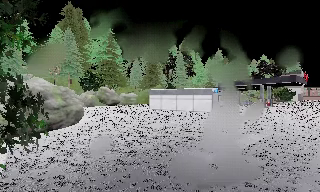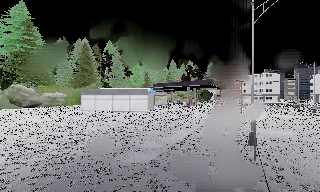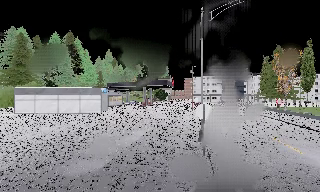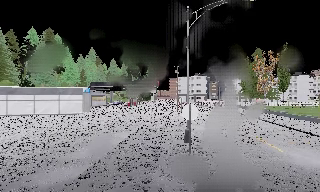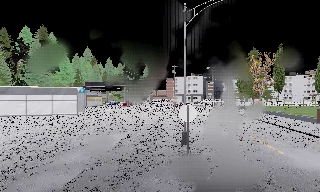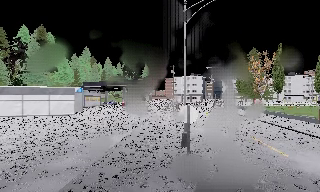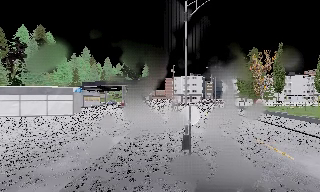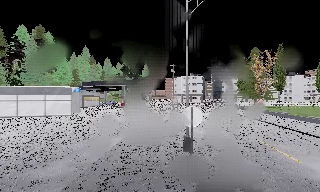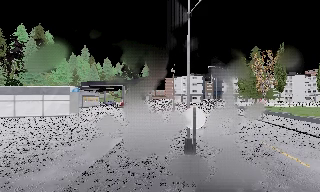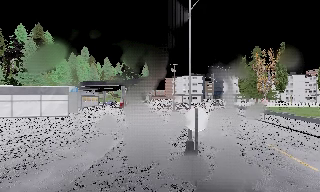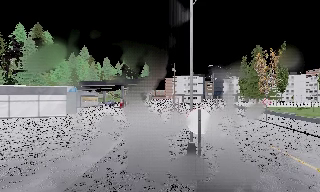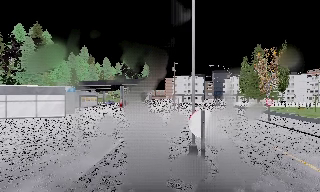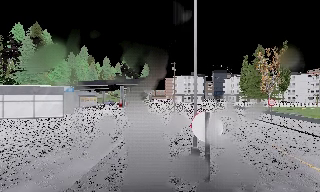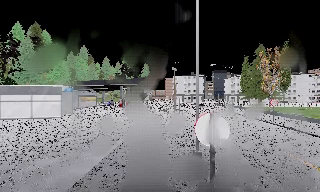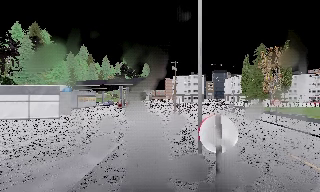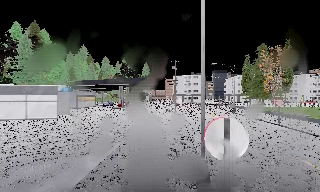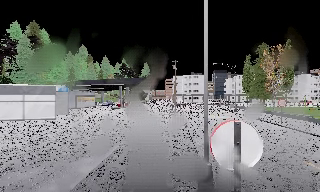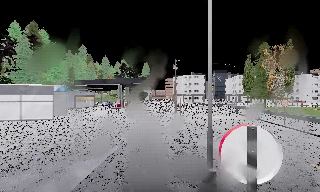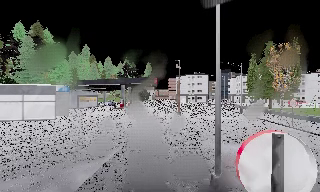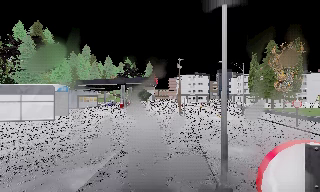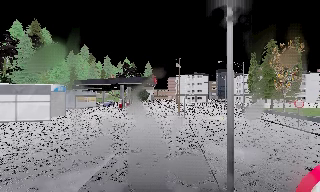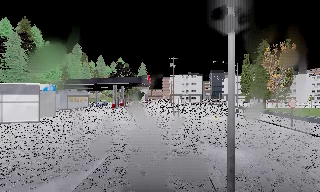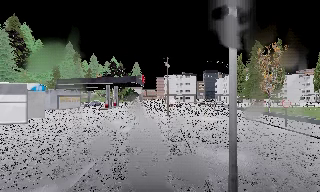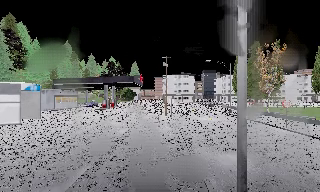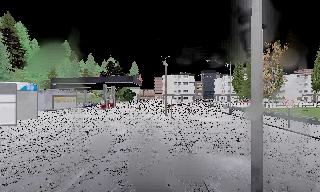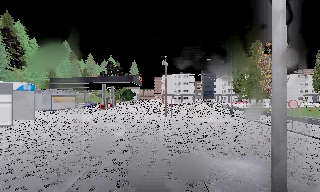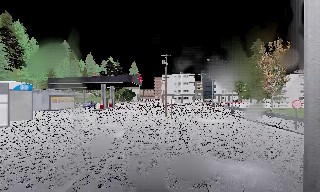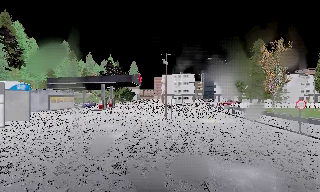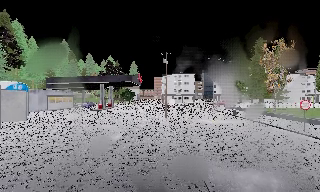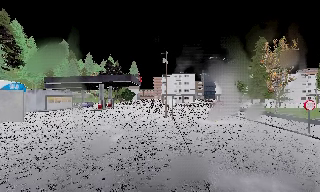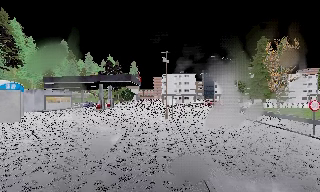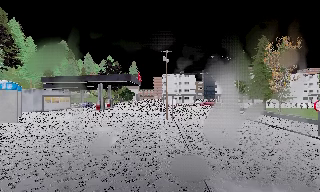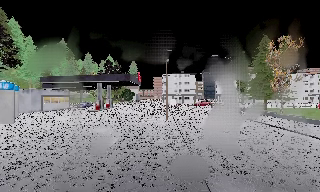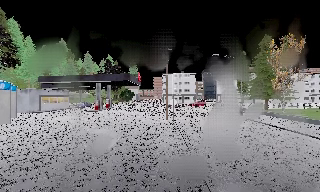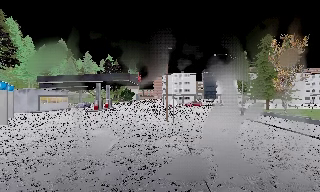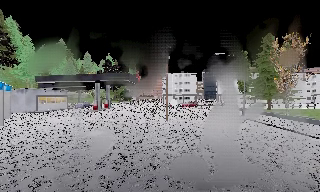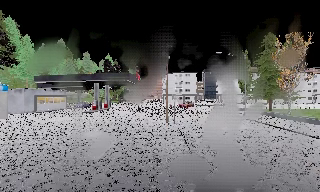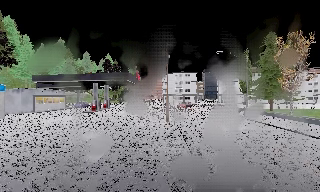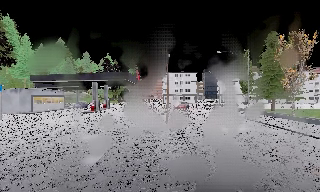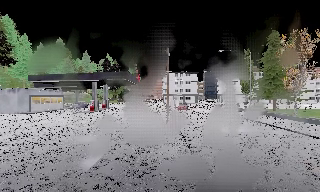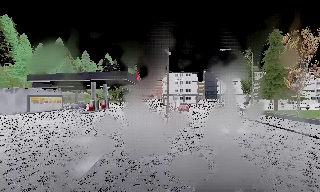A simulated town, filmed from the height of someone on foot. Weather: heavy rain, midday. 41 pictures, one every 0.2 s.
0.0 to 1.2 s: The scene slides to the left, as the camera pans about 45 degrees to its right. It travels forward, about 2 m.
1.2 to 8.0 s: The camera travels forward, about 11 m, so what stands in front looms larger.
The film runs forward here.
